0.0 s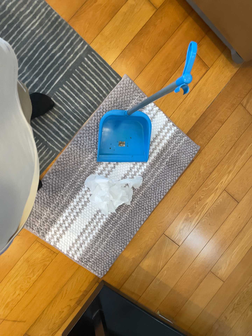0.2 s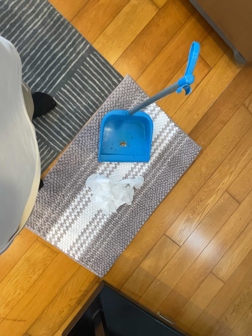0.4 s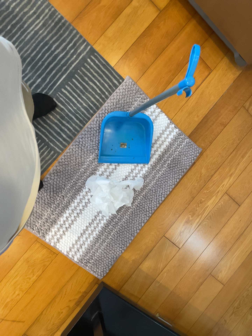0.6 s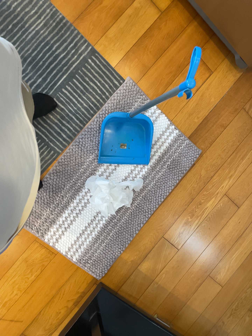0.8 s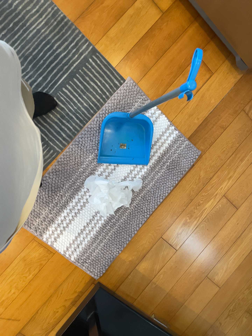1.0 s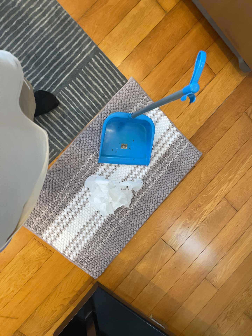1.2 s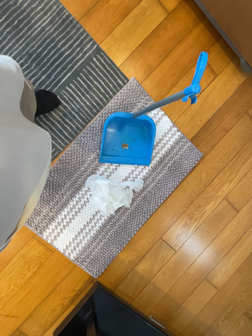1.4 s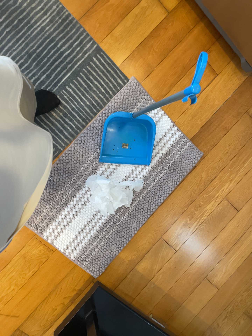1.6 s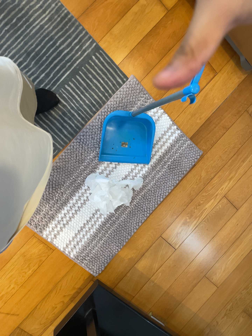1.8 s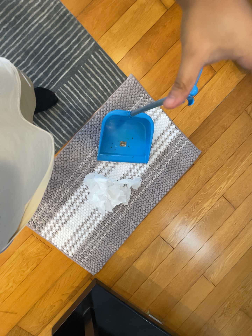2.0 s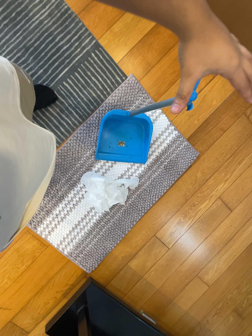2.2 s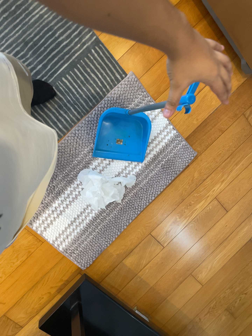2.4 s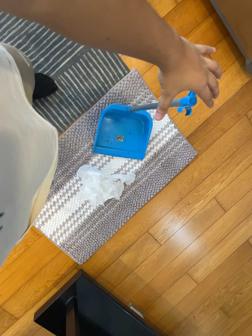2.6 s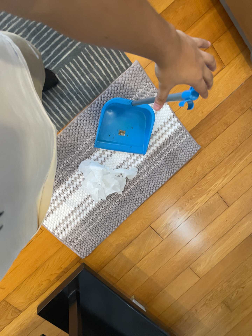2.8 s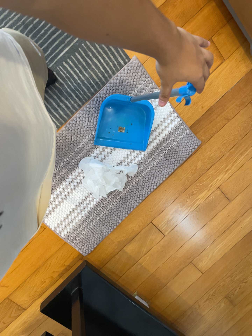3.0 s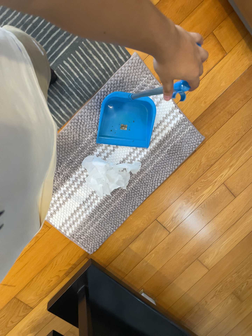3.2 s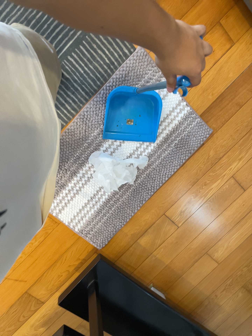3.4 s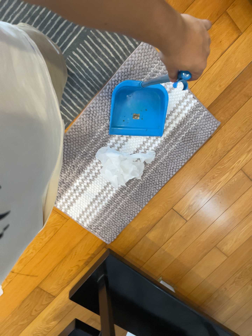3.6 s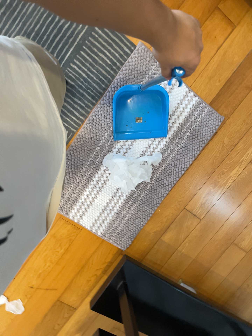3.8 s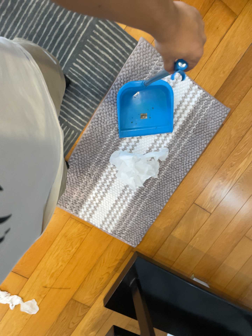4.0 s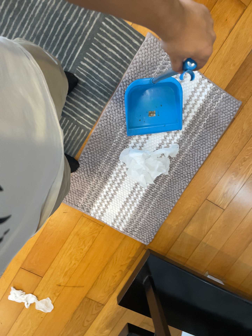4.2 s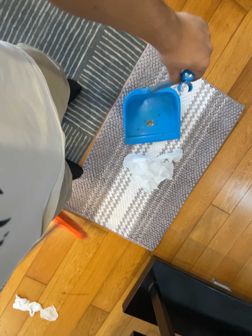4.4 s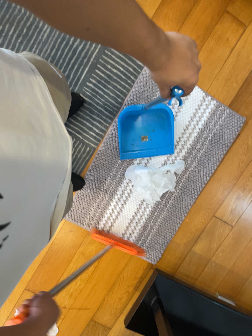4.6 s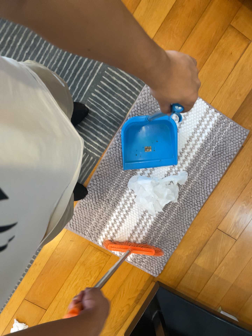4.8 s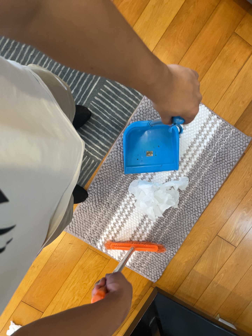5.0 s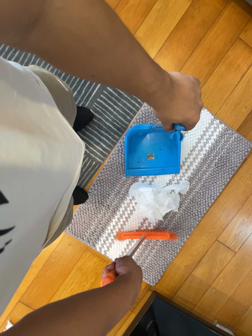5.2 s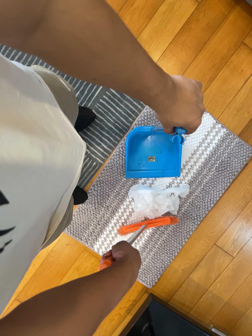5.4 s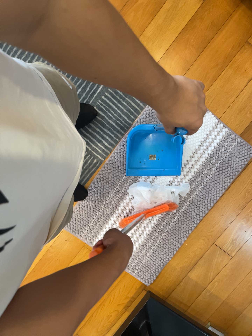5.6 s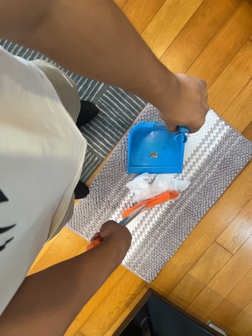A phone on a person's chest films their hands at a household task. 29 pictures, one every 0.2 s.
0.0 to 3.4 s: The camera travels toward the top of its view, about 10 cm. Its aim tips toward the bottom of its view by about 10 degrees.
3.4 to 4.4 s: The camera rolls about its line of sight by about 10 degrees, and the scene rotates counterclockwise.
4.4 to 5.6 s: The camera shifts only a little, or ends up much as it began.
The film runs forward here.
